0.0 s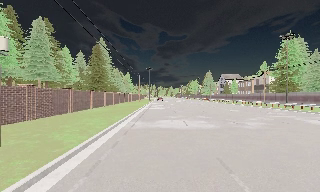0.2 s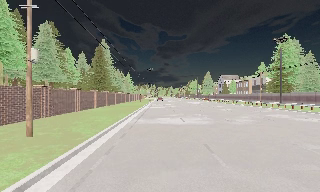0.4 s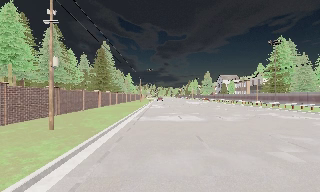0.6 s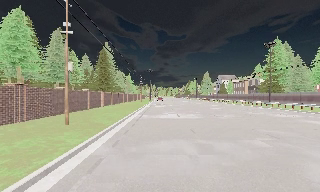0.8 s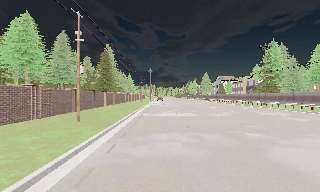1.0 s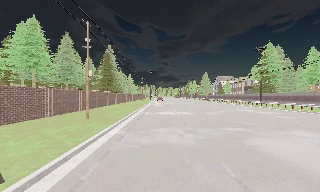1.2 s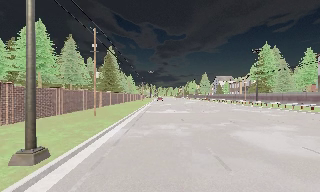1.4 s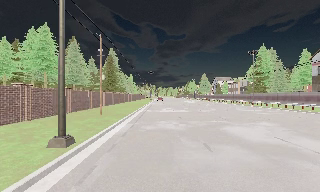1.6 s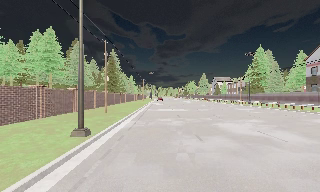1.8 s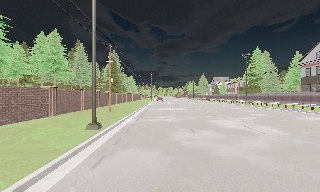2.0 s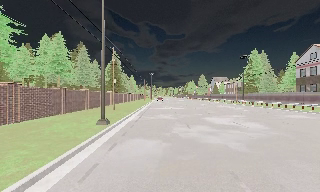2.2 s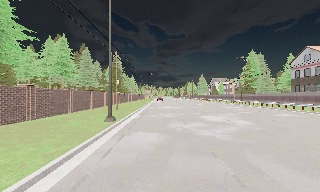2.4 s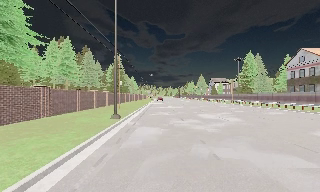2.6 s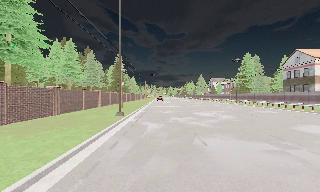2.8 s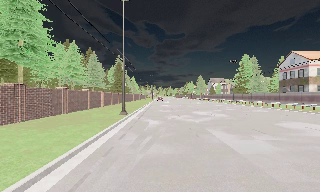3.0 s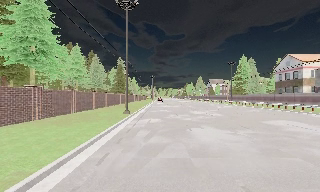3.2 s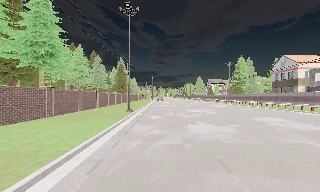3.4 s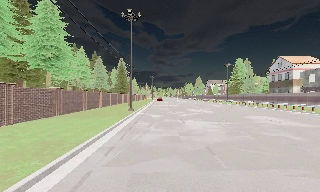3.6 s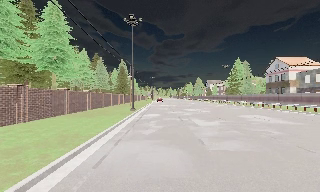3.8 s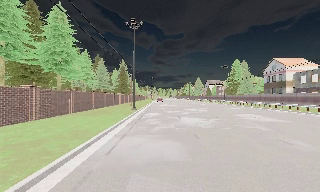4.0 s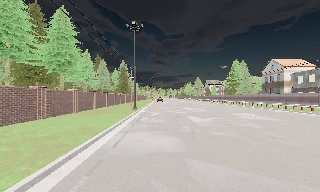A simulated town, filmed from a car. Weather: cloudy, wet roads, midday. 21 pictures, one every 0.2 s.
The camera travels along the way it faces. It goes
backward.
0.0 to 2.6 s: The camera travels backward, about 18 m, so what stands in front gets smaller.
2.6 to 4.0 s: The camera travels backward, about 8 m, so what stands in front gets smaller. It loses speed.
The film runs backward here.
